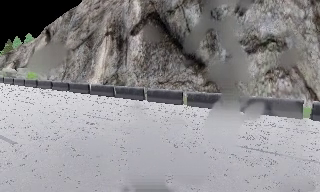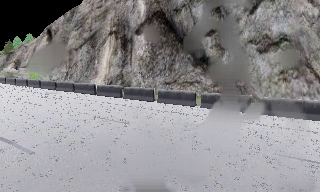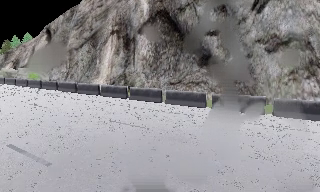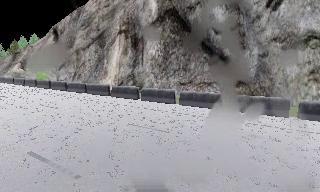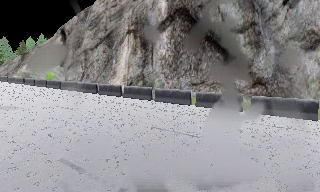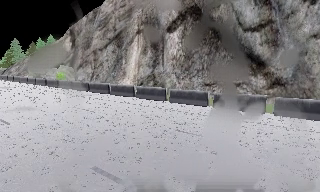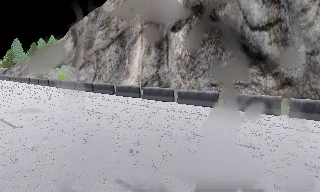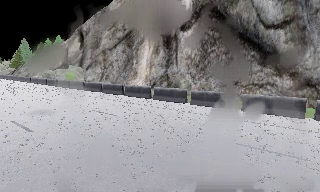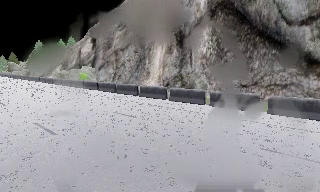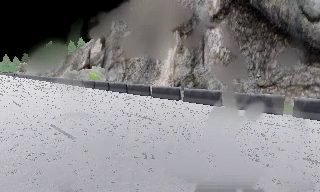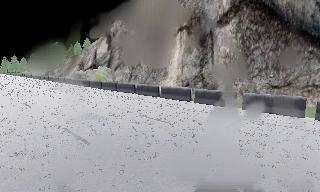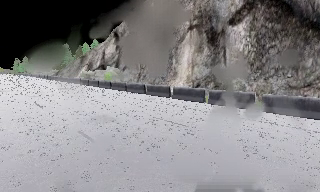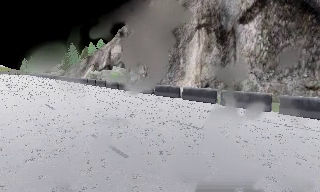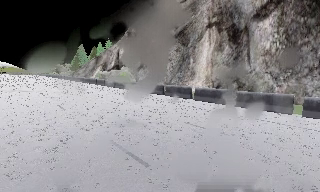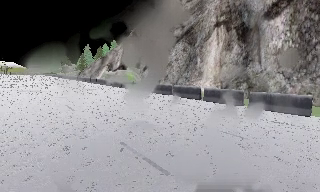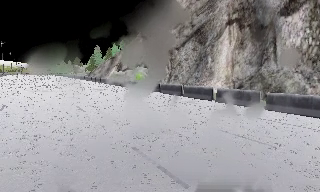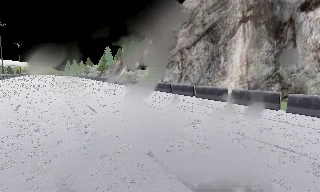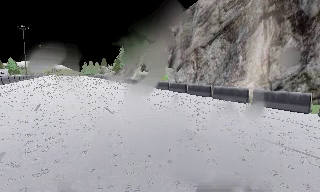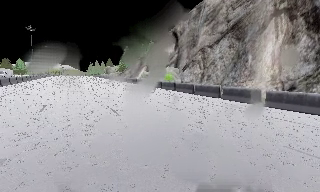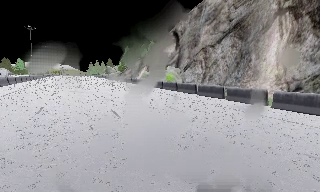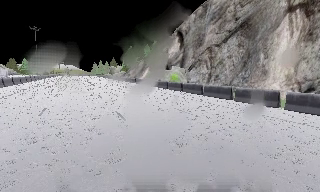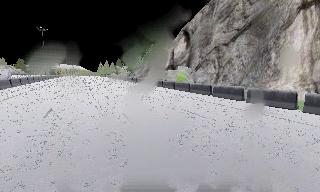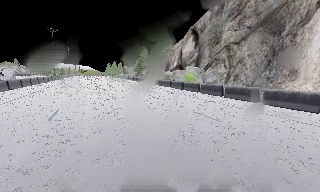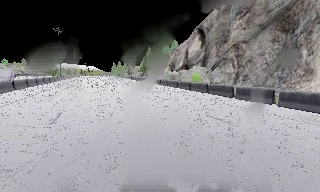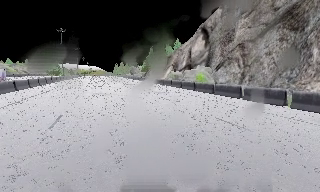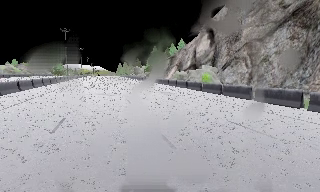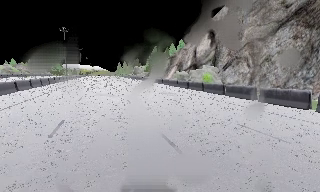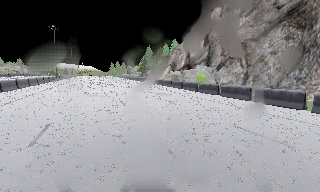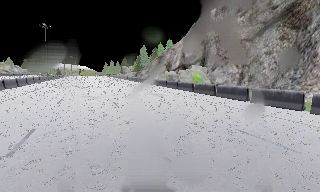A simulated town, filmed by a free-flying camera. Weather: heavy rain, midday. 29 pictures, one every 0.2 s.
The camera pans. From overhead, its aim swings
counterclockwise.
The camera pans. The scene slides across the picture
to the right.
0.0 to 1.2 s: The camera travels to its left and forward, about 6 m, so close, fixed things drift to the right.
1.2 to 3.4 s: The scene slides to the right, as the camera pans about 25 degrees to its left. It travels to its left and forward, about 6 m, so close, fixed things drift to the right. It loses speed.
3.4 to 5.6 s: The camera travels forward, about 6 m, so what stands in front looms larger.
The film runs forward here.
